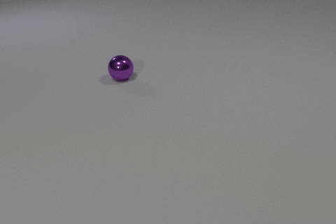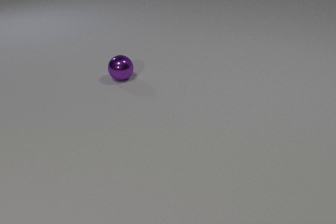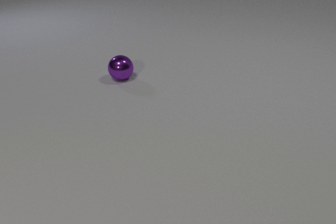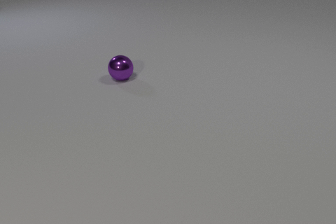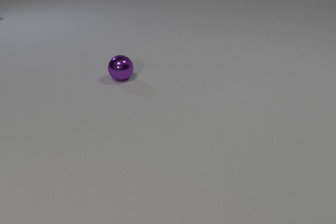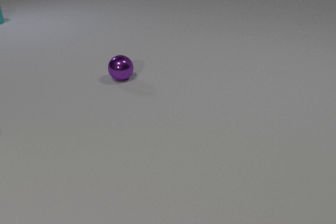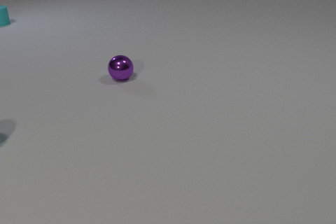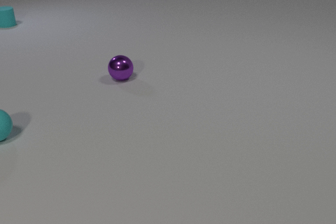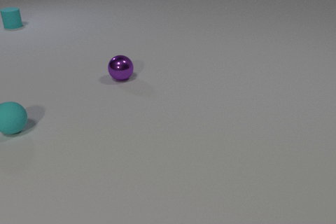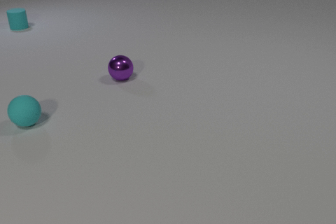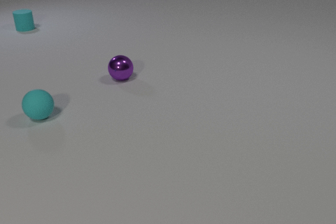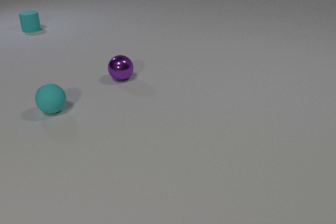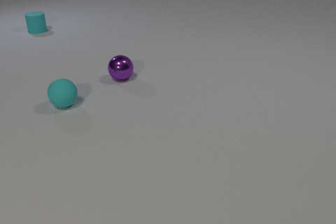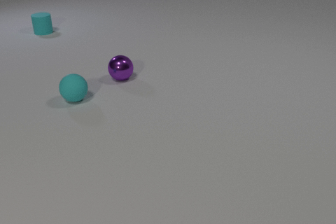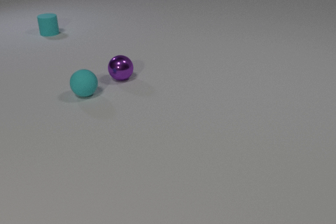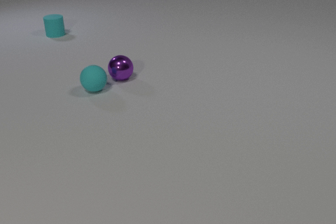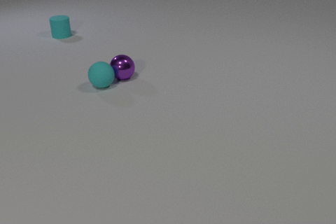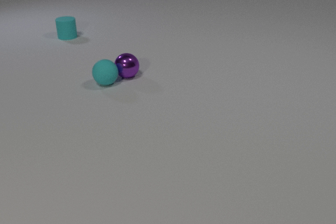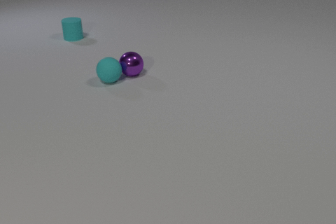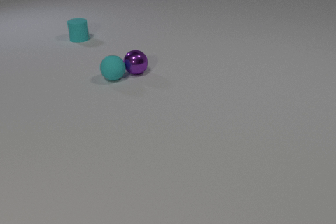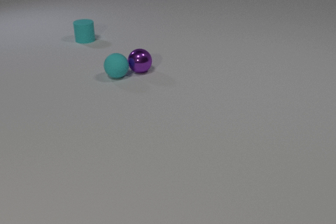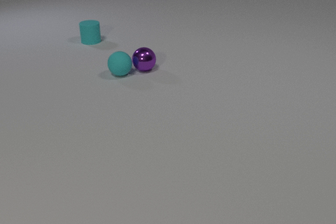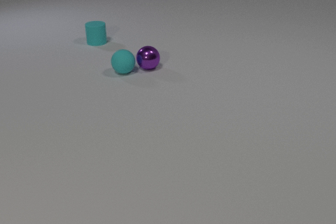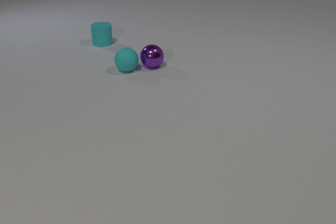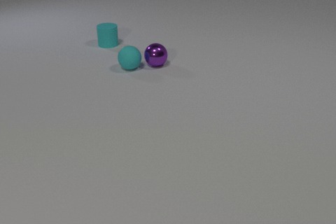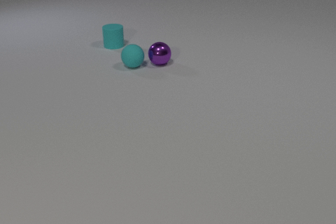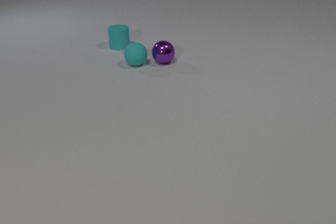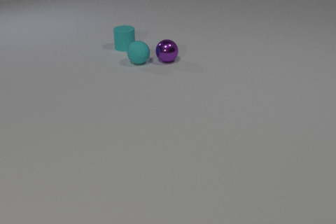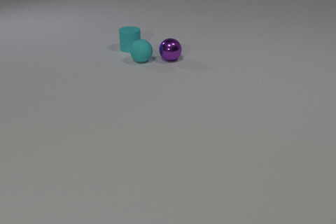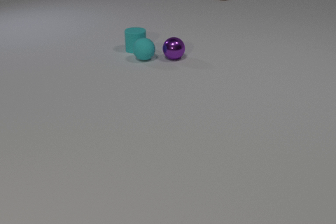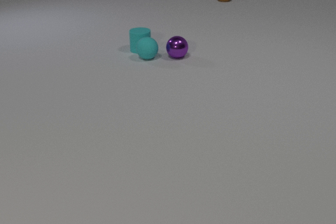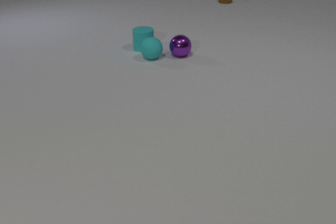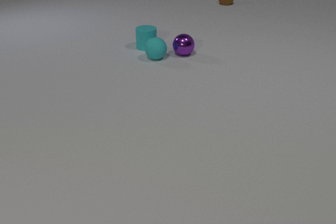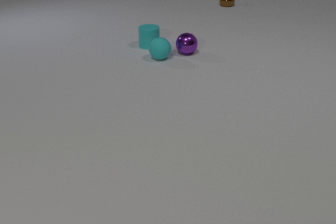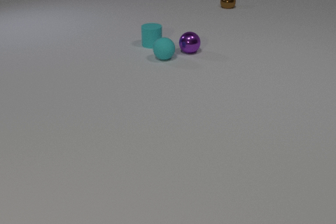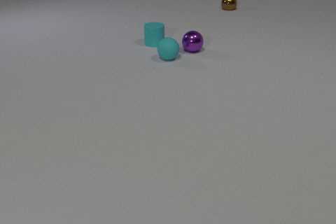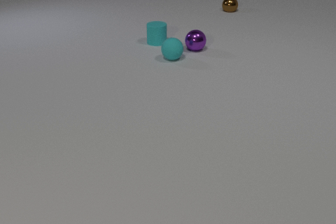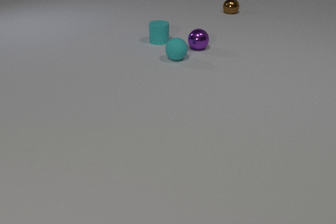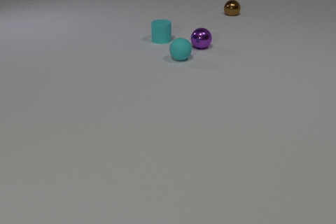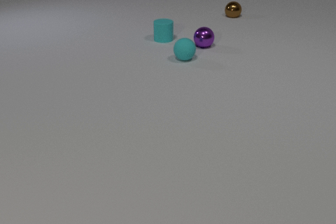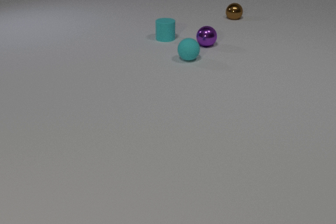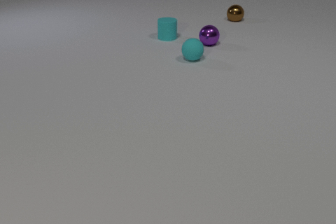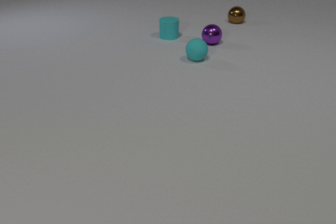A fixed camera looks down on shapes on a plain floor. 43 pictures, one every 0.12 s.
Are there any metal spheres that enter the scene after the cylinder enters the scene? yes.
What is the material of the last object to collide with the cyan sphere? rubber.
What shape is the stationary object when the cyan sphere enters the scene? sphere.
0.00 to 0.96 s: The cyan rubber sphere comes in at the left edge, rolls to the right and away from the camera. The cyan rubber cylinder comes in at the left edge, slides toward the camera and to the right.
0.96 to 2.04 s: The cyan rubber sphere rolls to the right and away from the camera. The purple metal sphere rolls to the right. The cyan rubber cylinder slides toward the camera and to the right. The cyan rubber sphere and the purple metal sphere collide.
2.04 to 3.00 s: The cyan rubber sphere rolls away from the camera and to the right. The purple metal sphere rolls to the right and away from the camera. The cyan rubber cylinder slides to the right and toward the camera.
3.00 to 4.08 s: The cyan rubber sphere rolls to the right and away from the camera. The purple metal sphere rolls away from the camera and to the right. The cyan rubber cylinder slides to the right. The brown metal sphere comes in at the top edge, rolls toward the camera. The cyan rubber sphere and the cyan rubber cylinder collide.
4.08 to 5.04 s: The cyan rubber sphere rolls to the right. The purple metal sphere rolls away from the camera and to the right. The cyan rubber cylinder slides away from the camera and to the right. The brown metal sphere rolls toward the camera.
